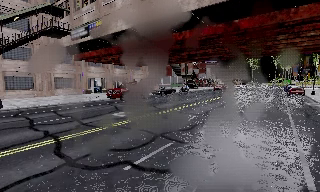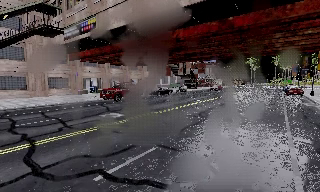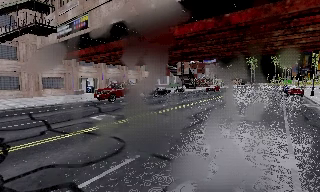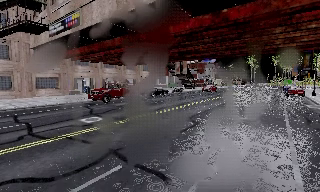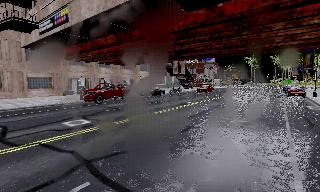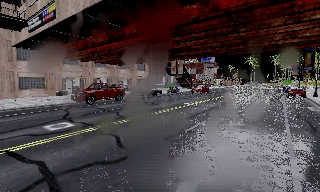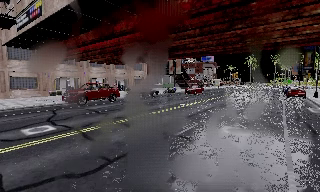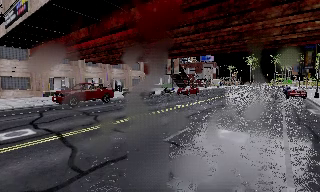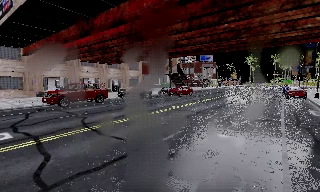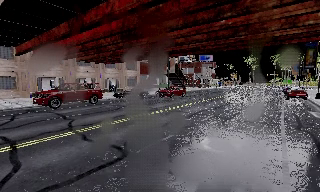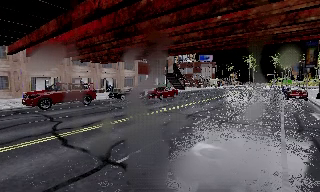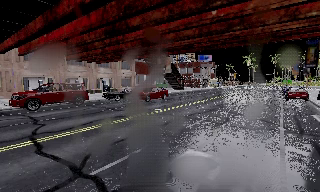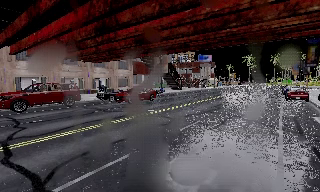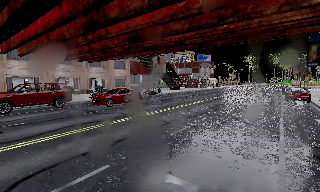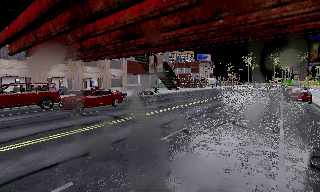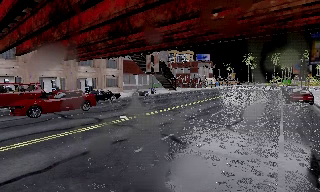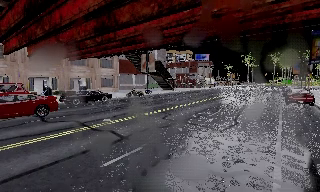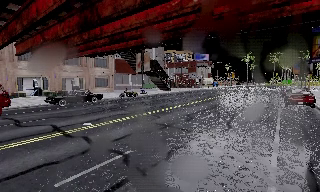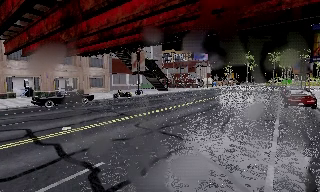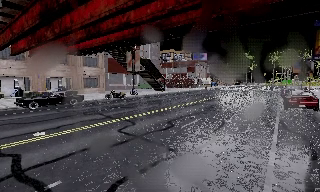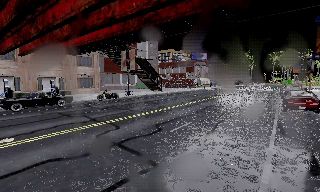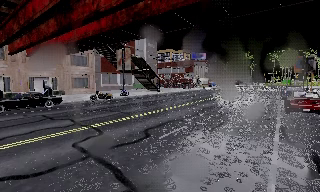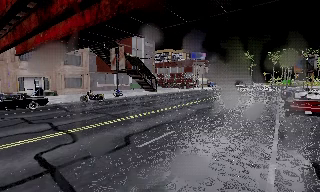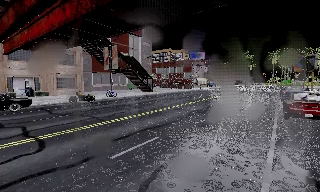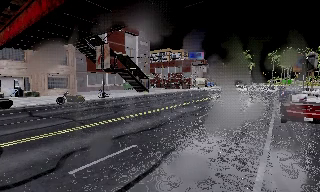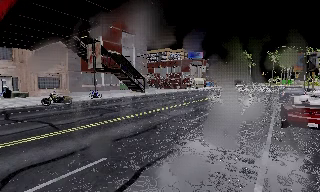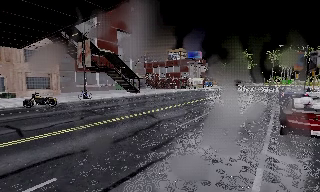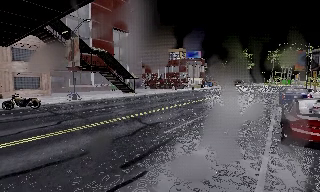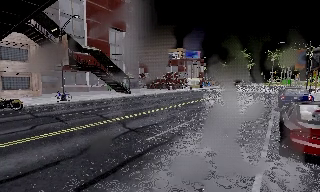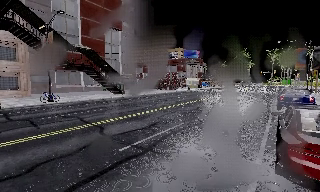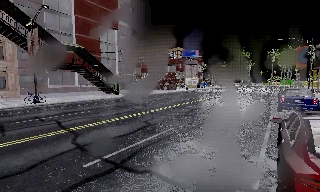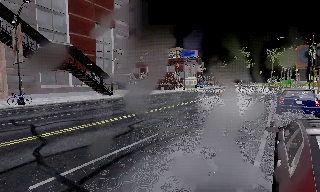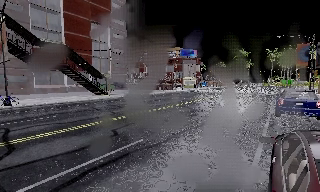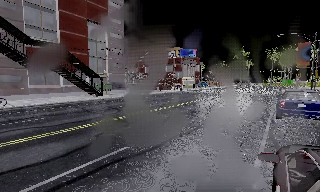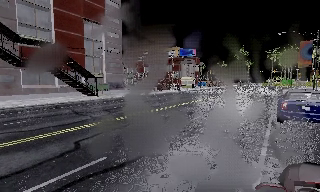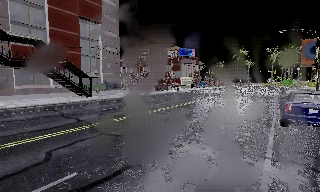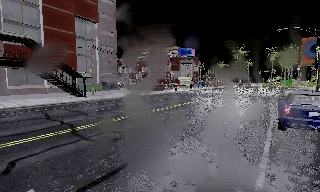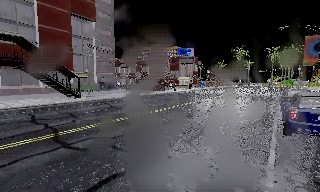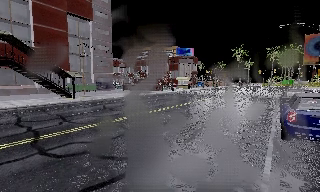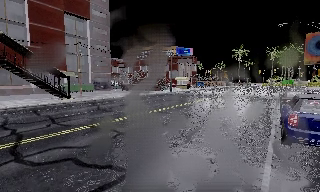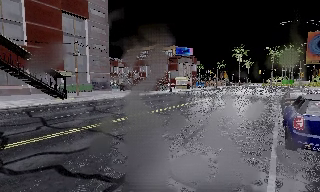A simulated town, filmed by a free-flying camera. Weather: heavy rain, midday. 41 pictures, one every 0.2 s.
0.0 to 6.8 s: The camera travels forward and to its right, about 30 m, so what stands in front looms larger.
6.8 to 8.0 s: The camera travels forward and to its right, about 4 m, so what stands in front looms larger. It loses speed.
The film runs forward here.
